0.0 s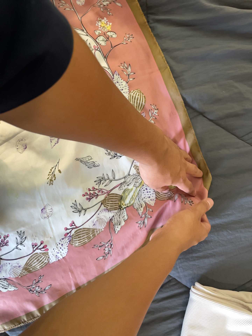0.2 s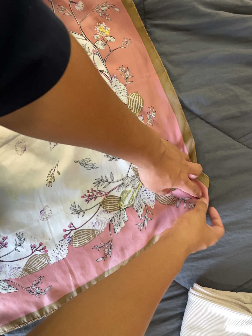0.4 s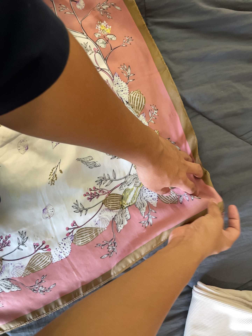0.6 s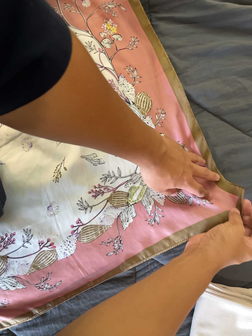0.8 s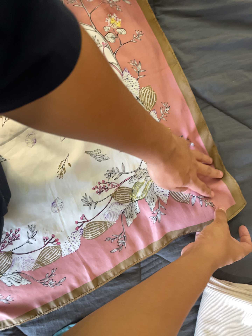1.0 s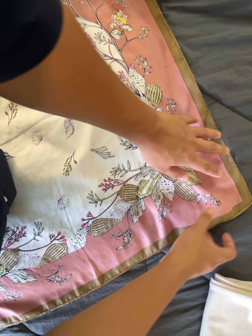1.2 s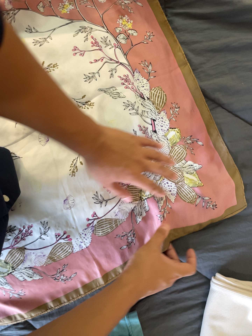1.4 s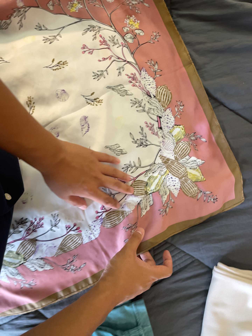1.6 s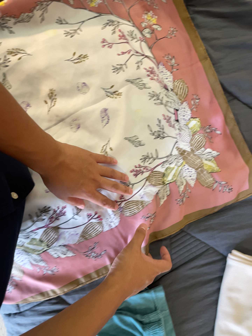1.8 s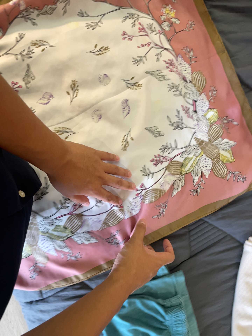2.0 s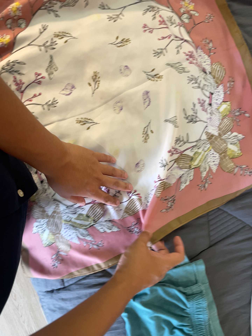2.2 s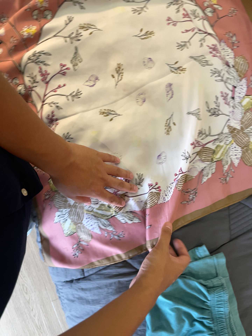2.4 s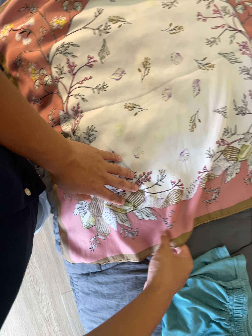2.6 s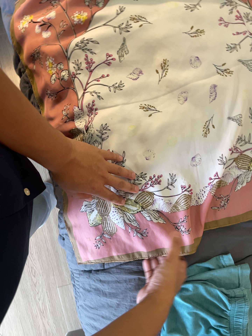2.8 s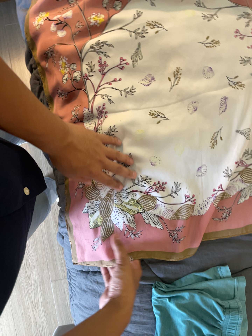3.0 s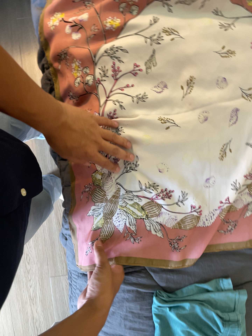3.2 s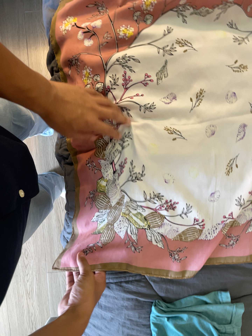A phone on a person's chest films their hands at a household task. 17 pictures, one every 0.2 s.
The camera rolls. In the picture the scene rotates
clockwise.
The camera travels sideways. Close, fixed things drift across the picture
to the right.
0.0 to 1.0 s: The camera shifts only a little, or ends up much as it began.
1.0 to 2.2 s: The camera travels to its left, about 24 cm, so close, fixed things drift to the right.
2.2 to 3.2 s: The camera travels to its left and toward the top of its view, about 12 cm, so close, fixed things drift to the right. It rolls about its line of sight by about 15 degrees, and the scene rotates clockwise.
The film runs forward here.
